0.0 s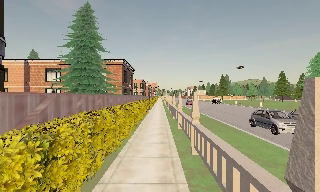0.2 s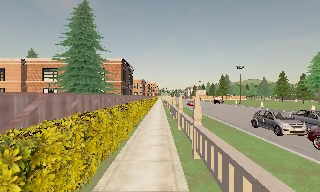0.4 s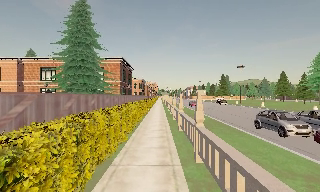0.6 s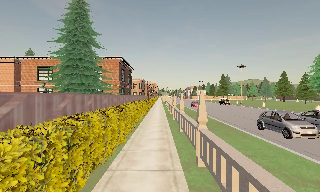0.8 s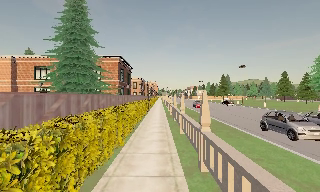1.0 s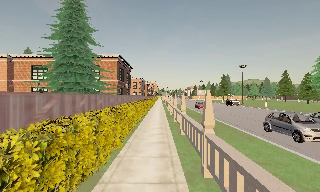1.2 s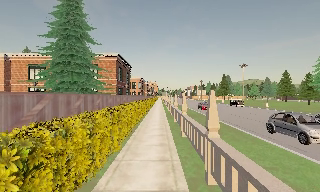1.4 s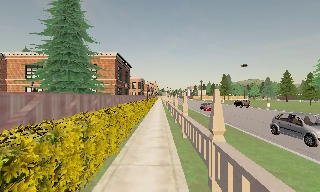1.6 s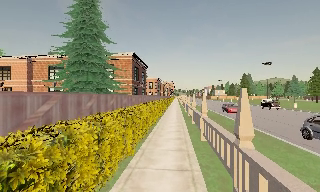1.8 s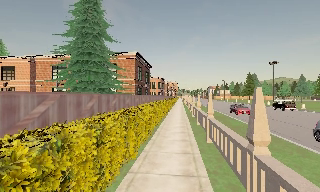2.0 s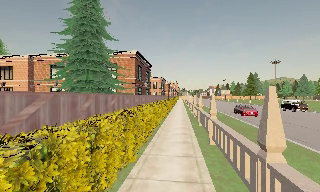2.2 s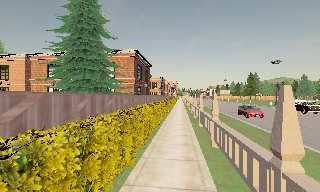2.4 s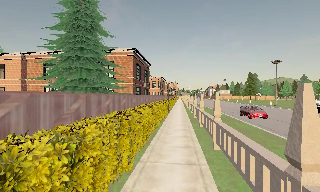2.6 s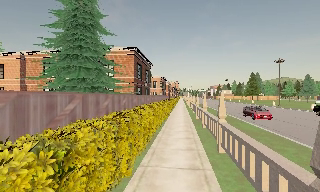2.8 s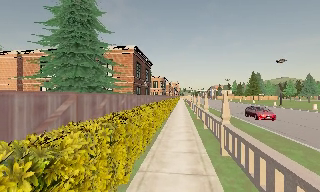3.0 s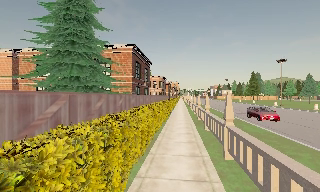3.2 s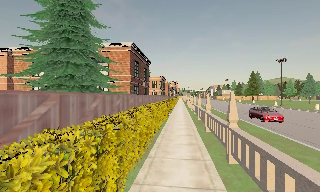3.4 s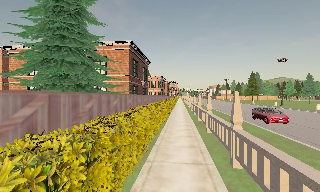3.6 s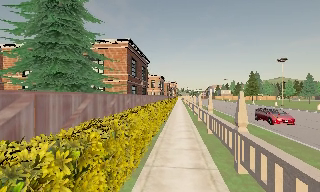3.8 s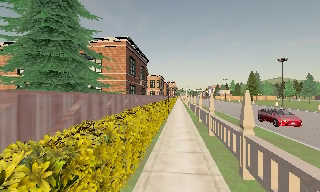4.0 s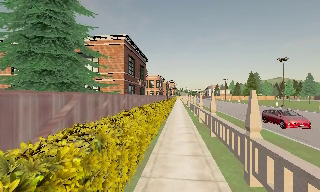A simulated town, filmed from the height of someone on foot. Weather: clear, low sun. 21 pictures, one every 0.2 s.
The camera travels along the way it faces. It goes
forward.
0.0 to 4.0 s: The camera travels forward, about 8 m, so what stands in front looms larger.
The film runs forward here.
